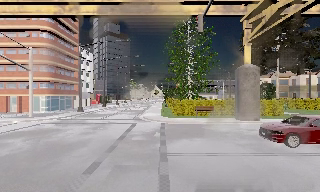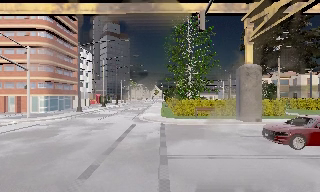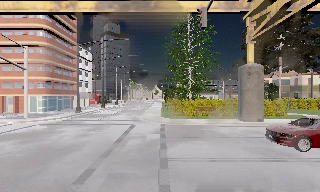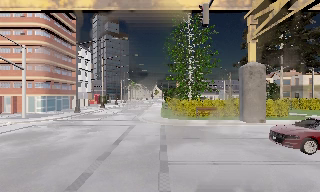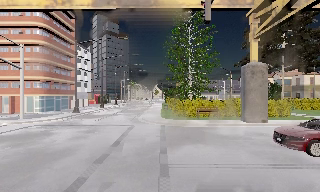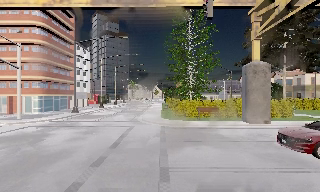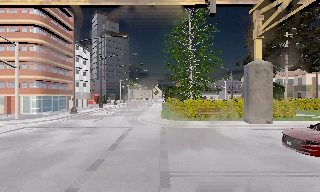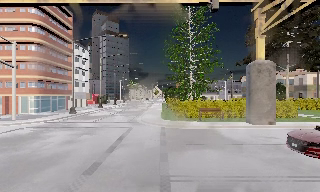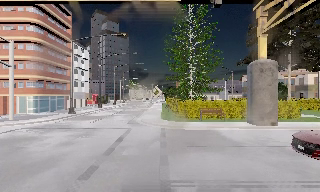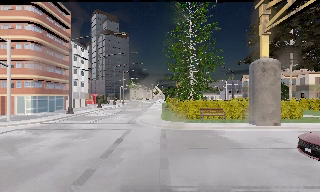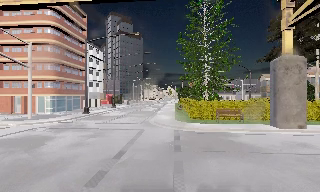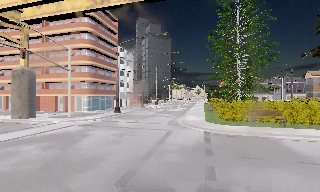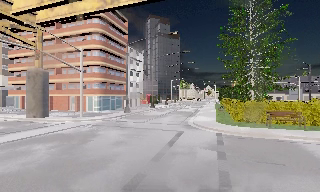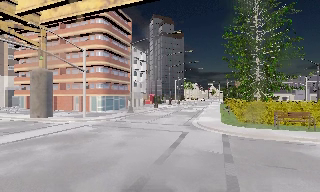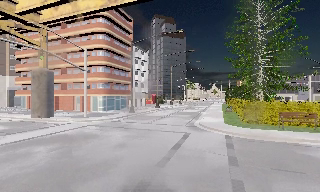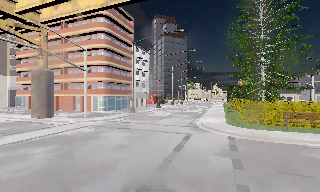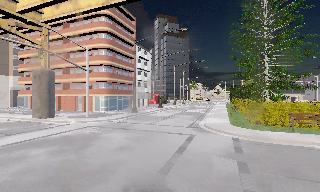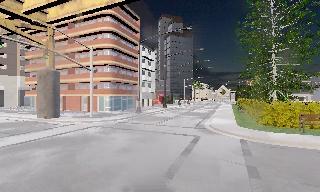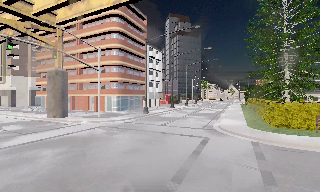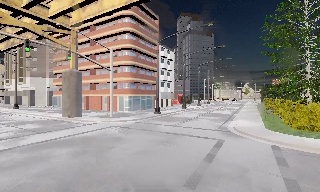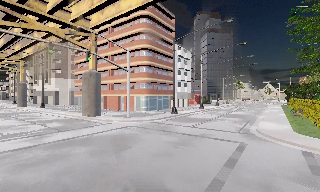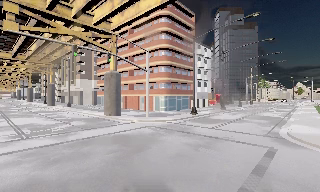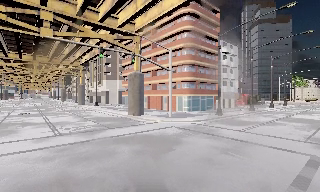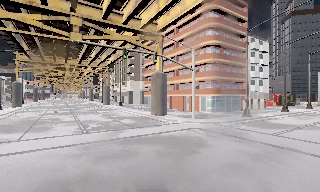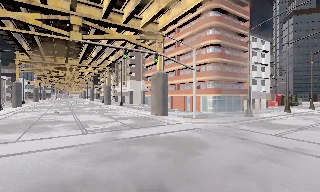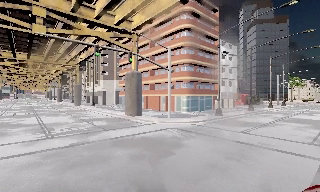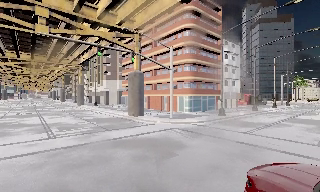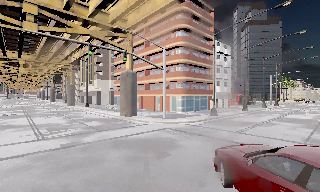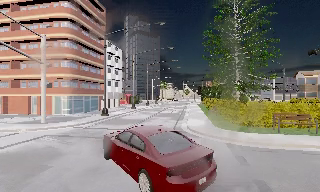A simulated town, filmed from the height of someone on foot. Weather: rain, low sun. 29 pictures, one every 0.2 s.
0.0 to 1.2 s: The camera travels forward, about 2 m, so what stands in front looms larger.
1.2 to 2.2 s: The camera pans to its left, which is counterclockwise from overhead, by about 15 degrees. It travels forward, about 1.5 m, so what stands in front looms larger.
2.2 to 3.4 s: The camera travels forward, about 1.5 m, so what stands in front looms larger.
3.4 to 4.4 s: The camera swings to its left by about 25 degrees, and the scene slides to the right. It travels forward, about 1 m, so what stands in front looms larger.
4.4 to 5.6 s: The camera pans to its right, which is clockwise from overhead, by about 40 degrees. It travels forward, about 0.5 m.
The film runs forward here.
